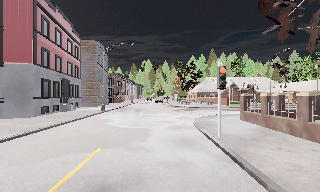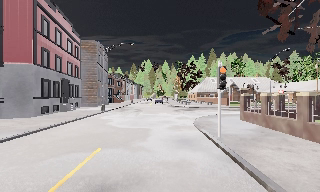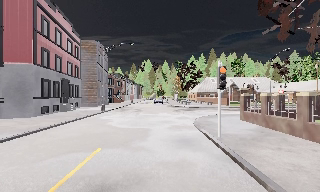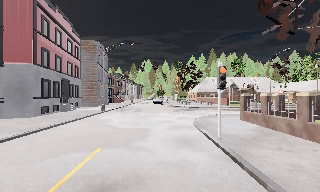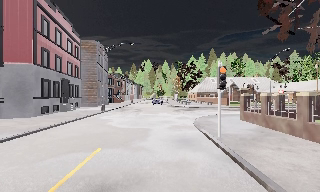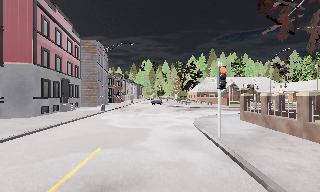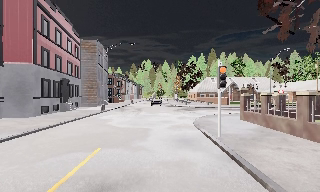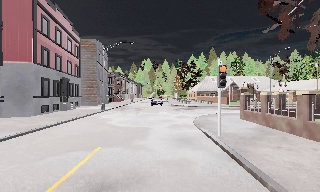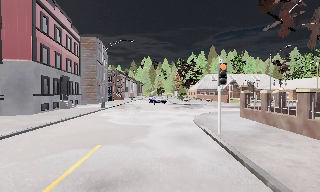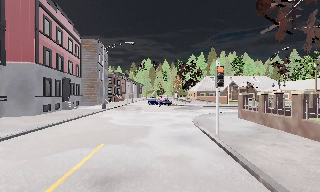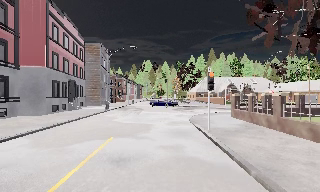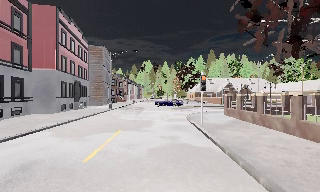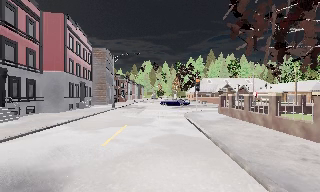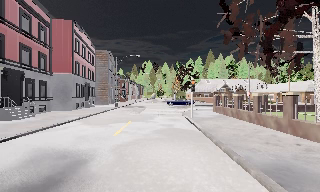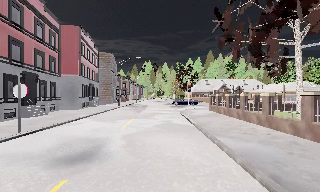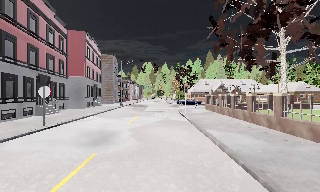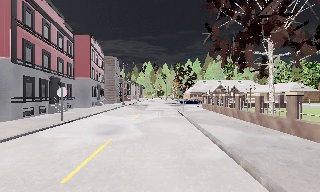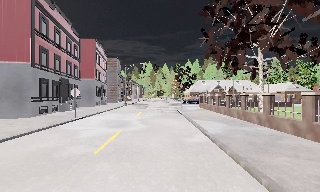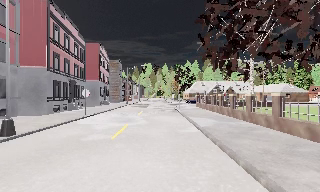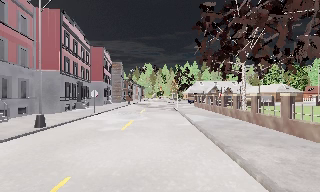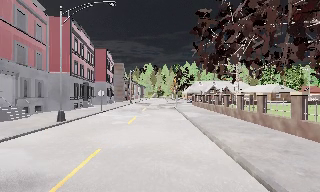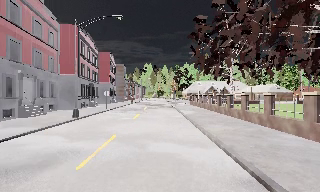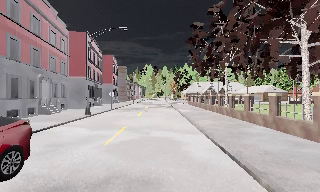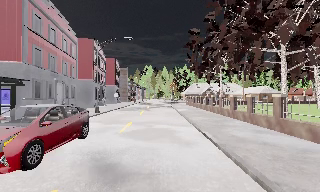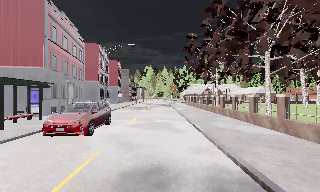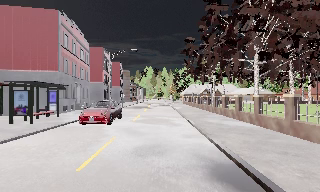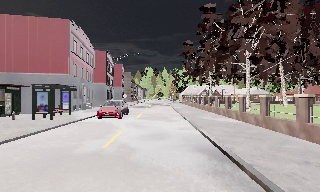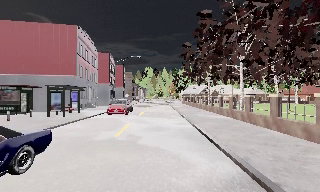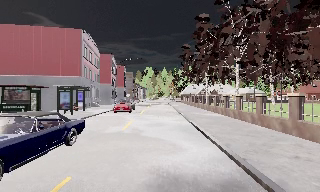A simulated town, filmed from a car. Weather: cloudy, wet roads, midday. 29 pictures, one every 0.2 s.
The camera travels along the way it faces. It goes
backward.
0.0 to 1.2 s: The camera keeps its place and its aim.
1.2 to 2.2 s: The camera travels backward, about 2.5 m, so what stands in front gets smaller. It gains speed.
2.2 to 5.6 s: The camera travels backward, about 30 m, so what stands in front gets smaller.
The film runs backward here.
